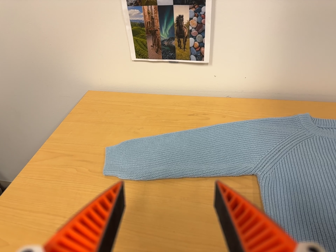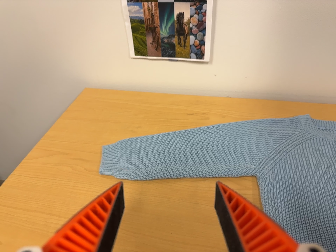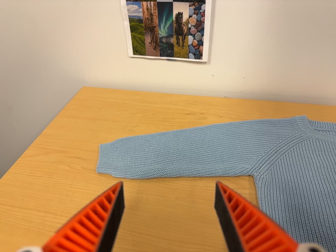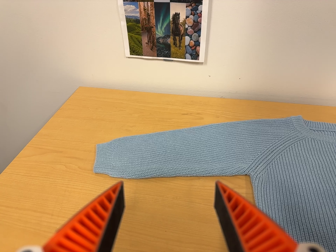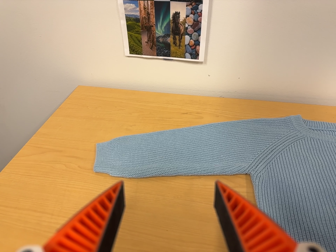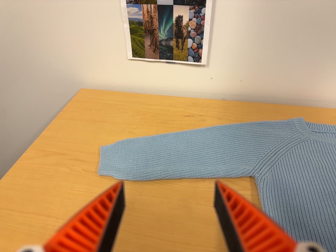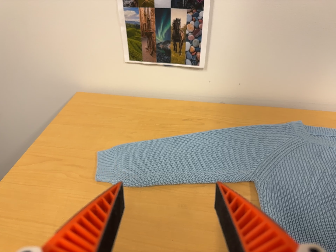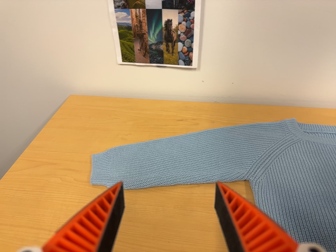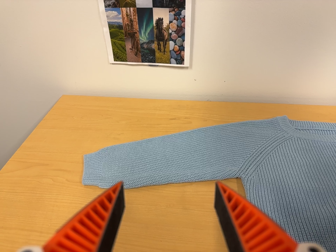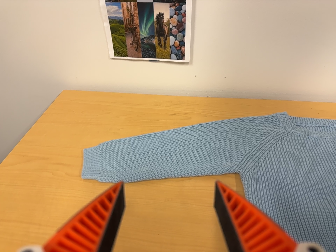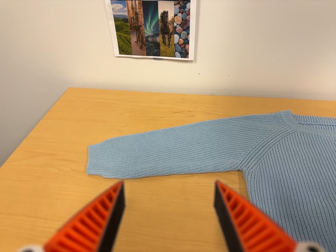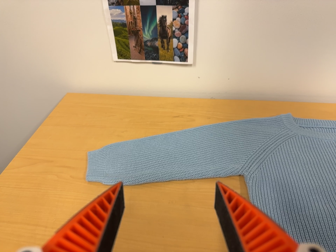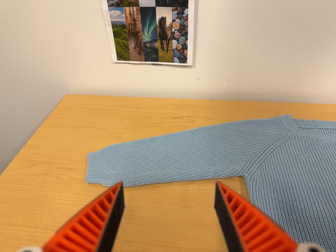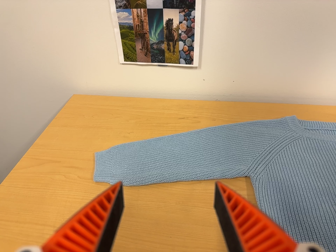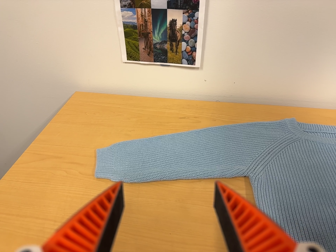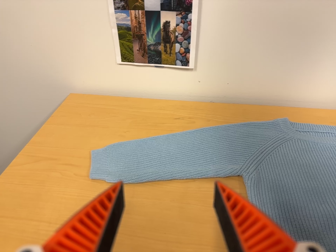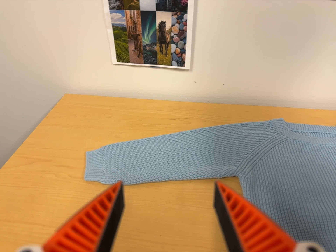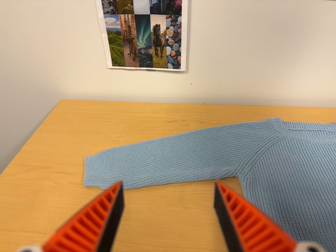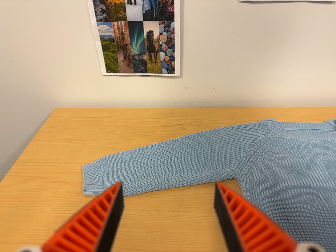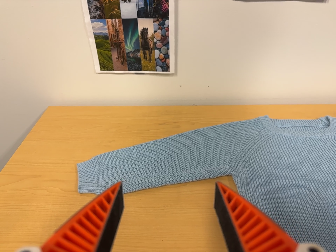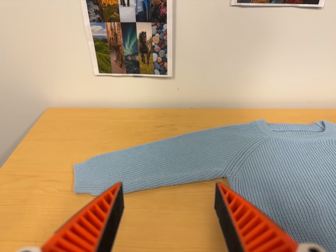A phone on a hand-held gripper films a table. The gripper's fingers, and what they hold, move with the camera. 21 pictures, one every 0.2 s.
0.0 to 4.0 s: The scene slides to the left, as the camera pans about 10 degrees to its right.
The film runs backward here.
